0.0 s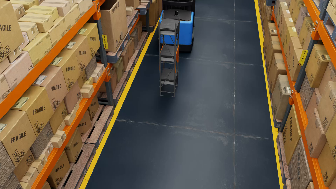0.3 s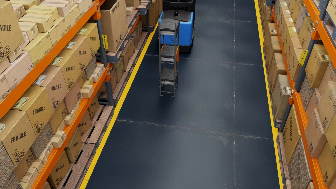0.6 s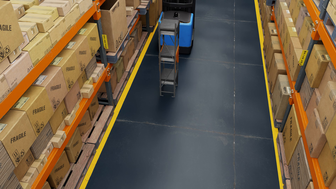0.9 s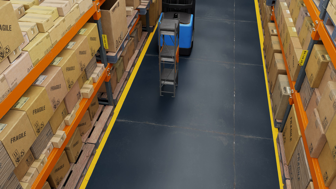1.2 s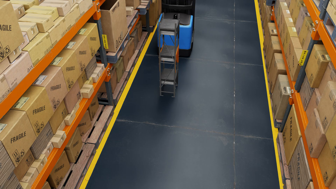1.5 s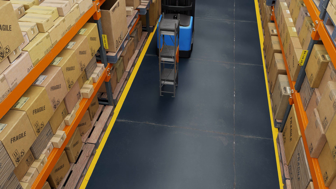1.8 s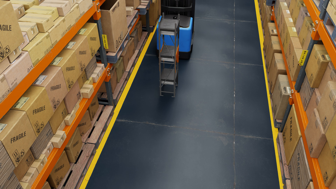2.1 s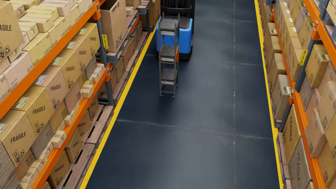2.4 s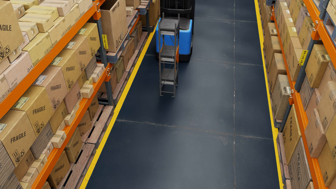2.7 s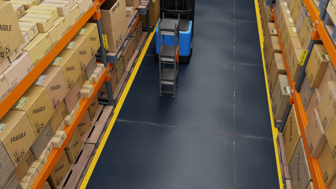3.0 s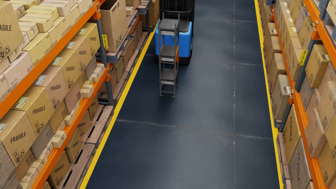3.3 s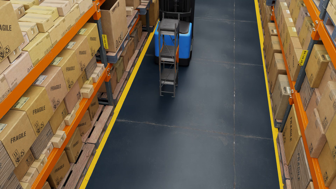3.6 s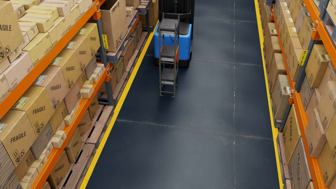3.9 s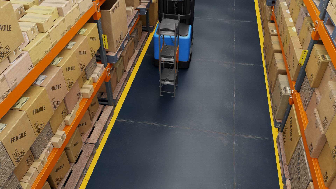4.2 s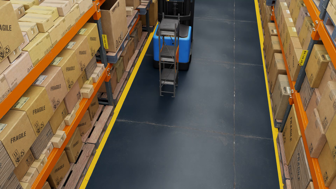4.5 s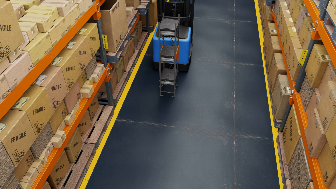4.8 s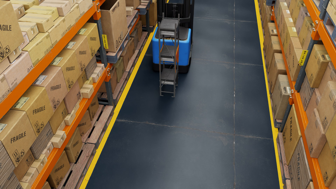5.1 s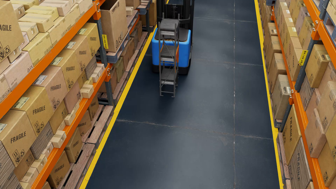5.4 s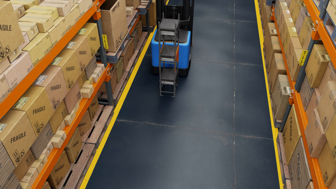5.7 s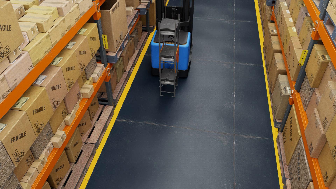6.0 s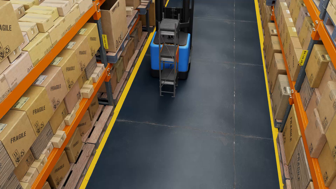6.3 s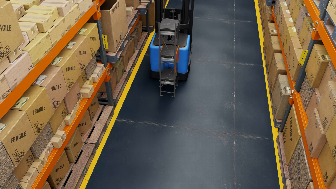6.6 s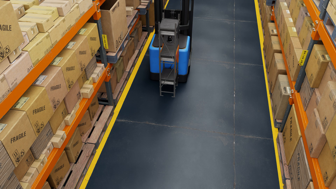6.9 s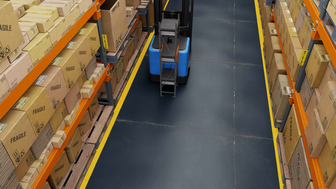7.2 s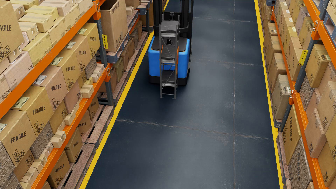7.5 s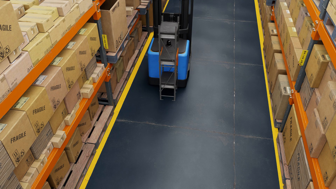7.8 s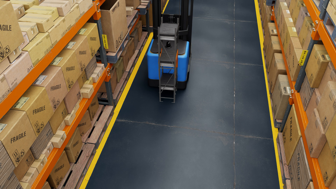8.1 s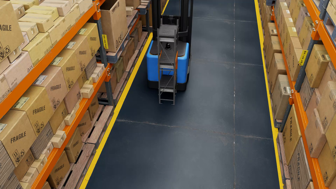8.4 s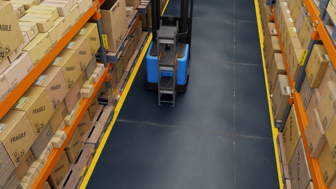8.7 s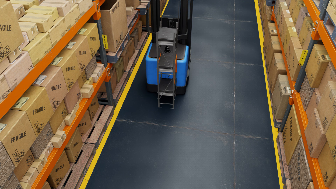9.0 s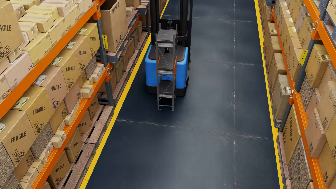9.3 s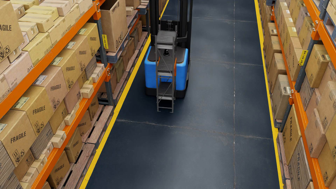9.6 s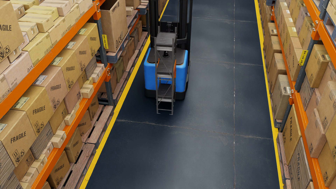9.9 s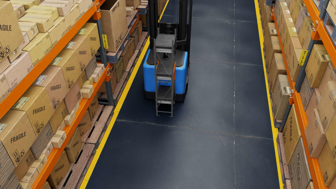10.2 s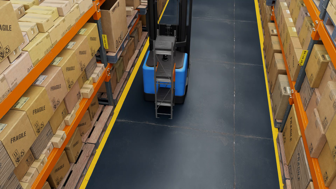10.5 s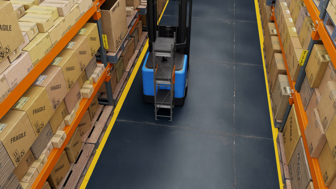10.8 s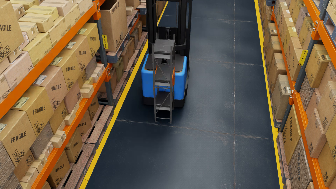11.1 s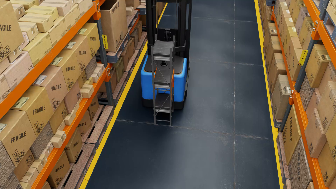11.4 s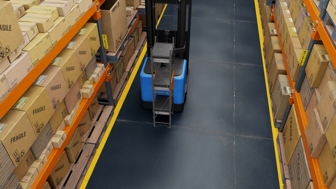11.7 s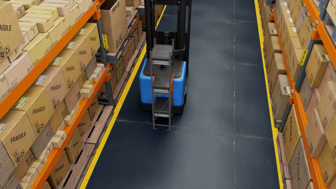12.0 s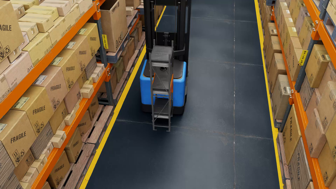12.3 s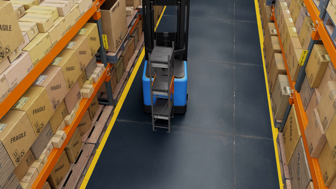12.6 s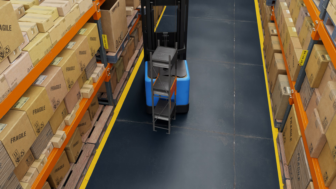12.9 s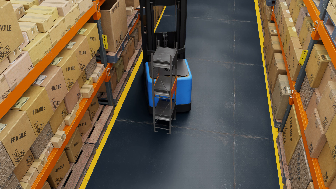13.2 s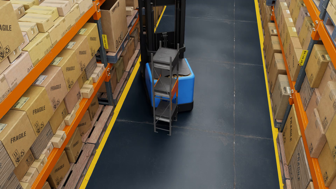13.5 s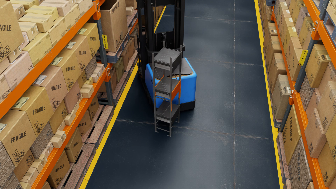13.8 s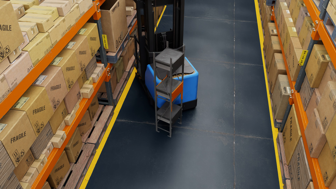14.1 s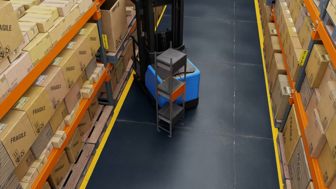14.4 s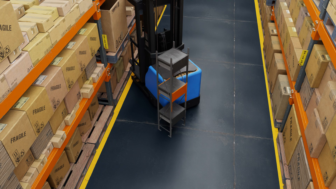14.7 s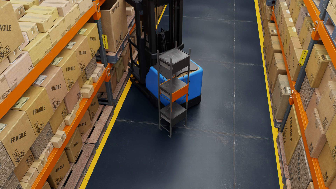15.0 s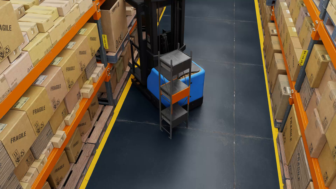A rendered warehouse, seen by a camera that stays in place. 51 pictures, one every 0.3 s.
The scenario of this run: A forklift runs into an object in its way.
